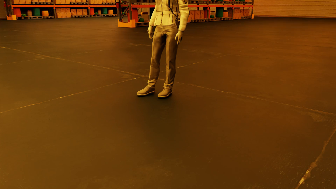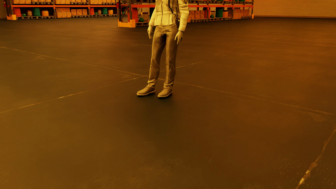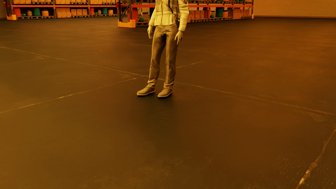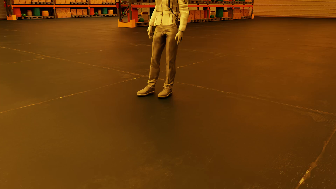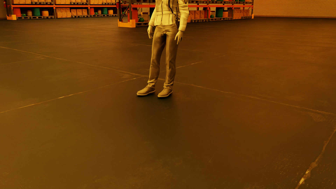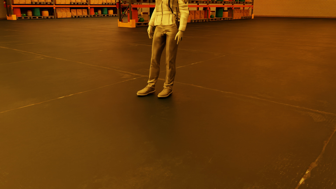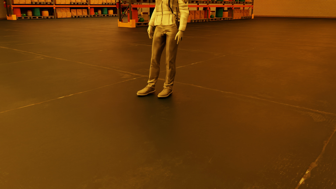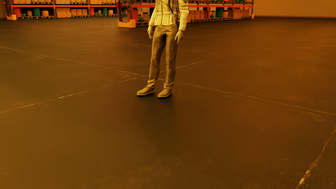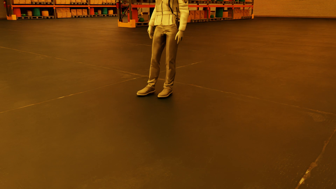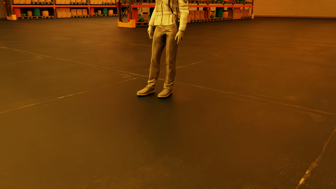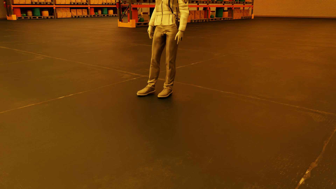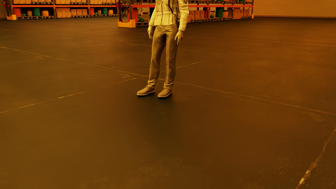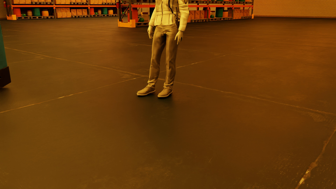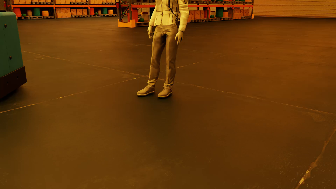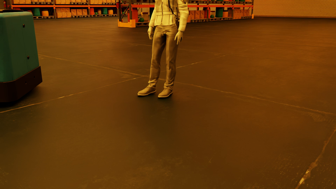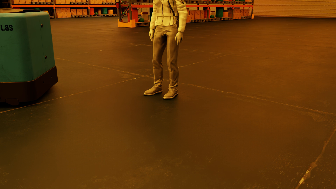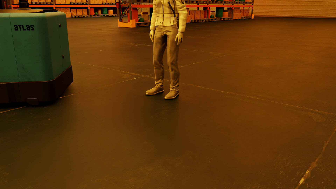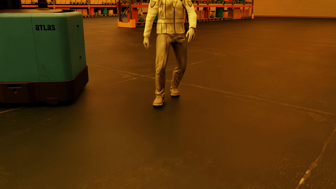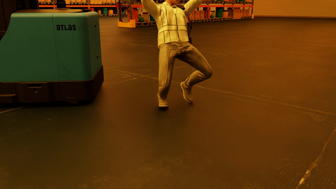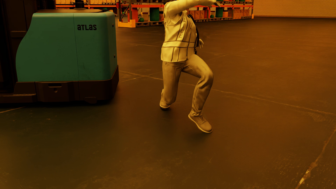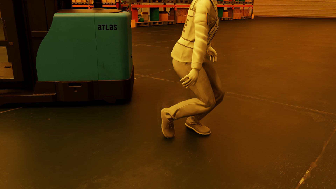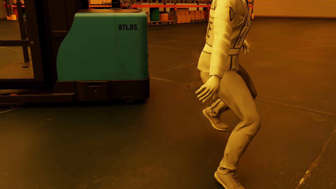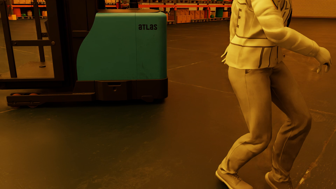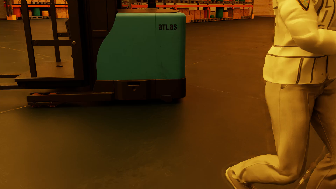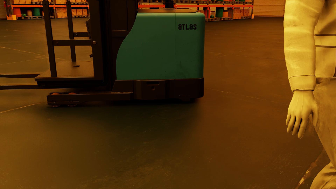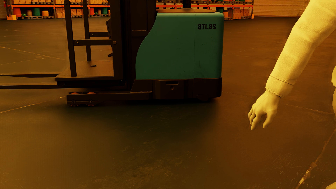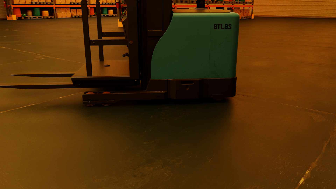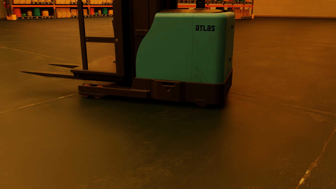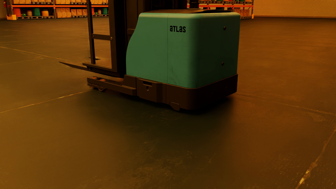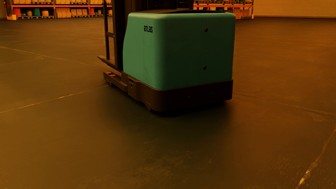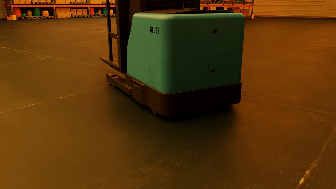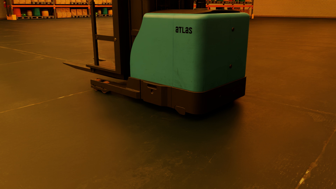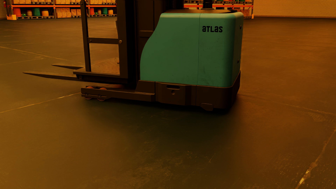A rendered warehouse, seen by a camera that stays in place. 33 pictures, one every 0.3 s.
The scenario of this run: Near miss between a forklift and a person.
